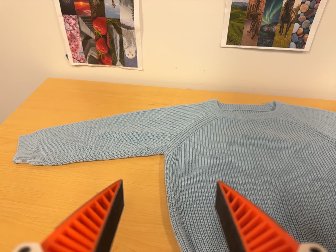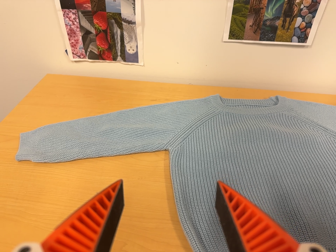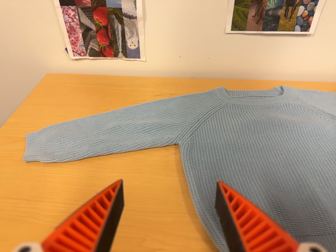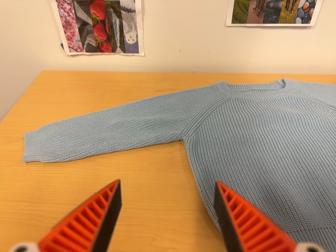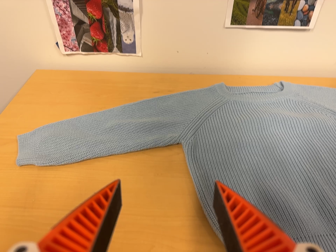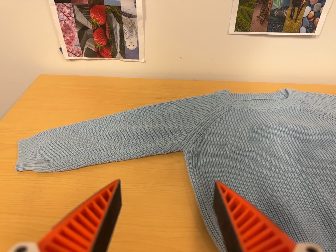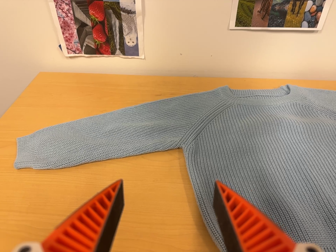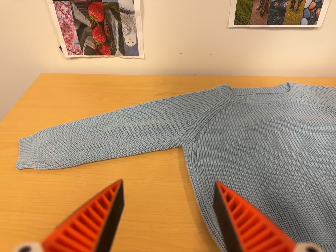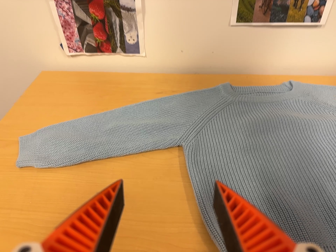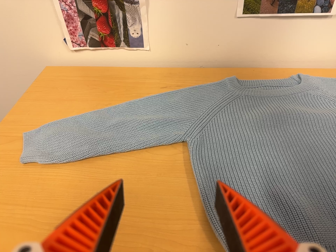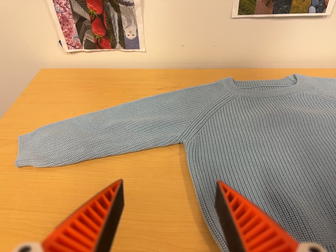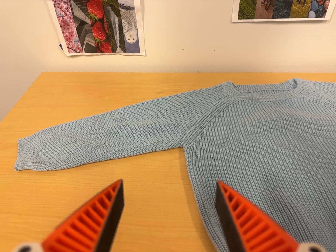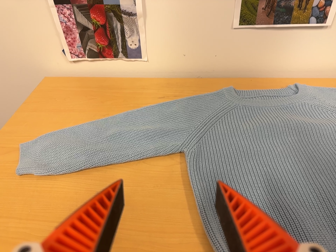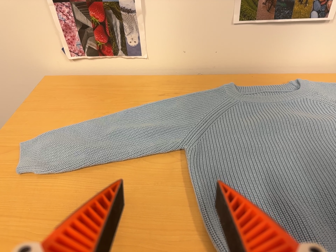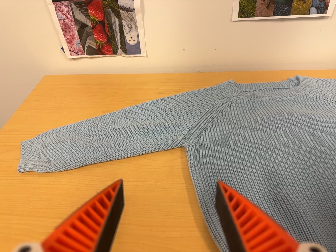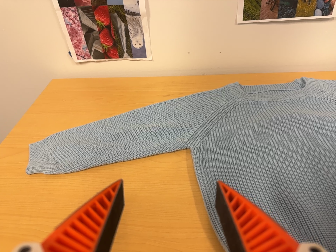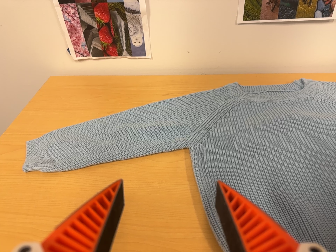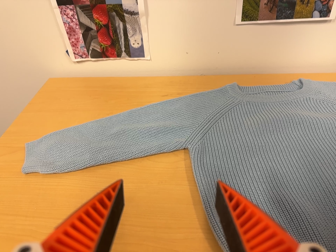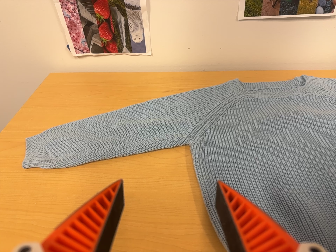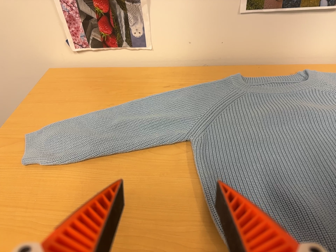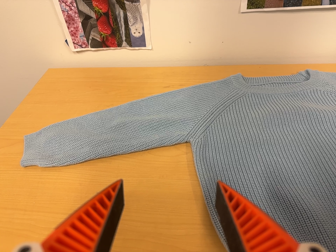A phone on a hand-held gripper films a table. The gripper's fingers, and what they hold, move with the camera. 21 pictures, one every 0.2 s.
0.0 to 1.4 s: The camera travels to its left and forward, about 7 cm, so close, fixed things drift to the right.
1.4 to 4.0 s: The camera shifts only a little, or ends up much as it began.
The film runs forward here.
